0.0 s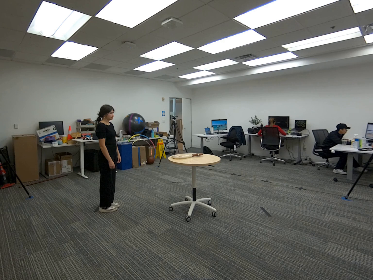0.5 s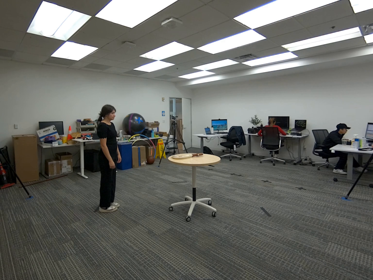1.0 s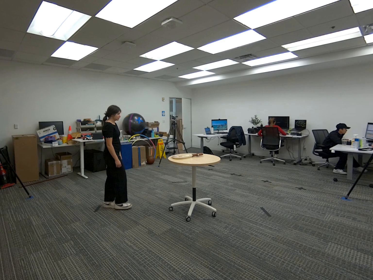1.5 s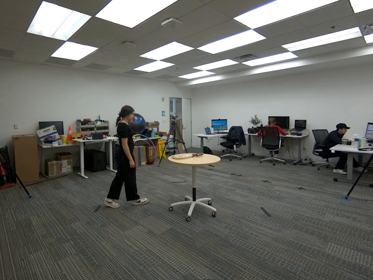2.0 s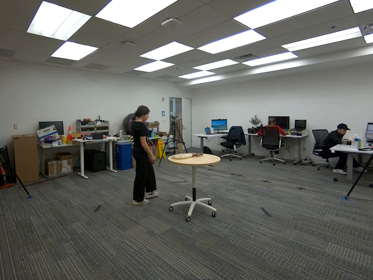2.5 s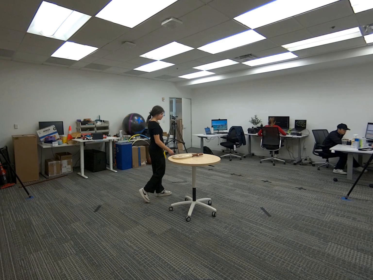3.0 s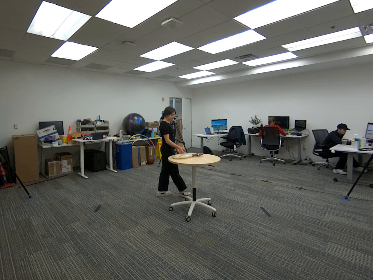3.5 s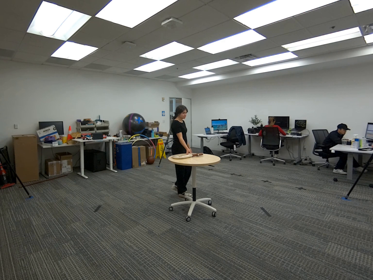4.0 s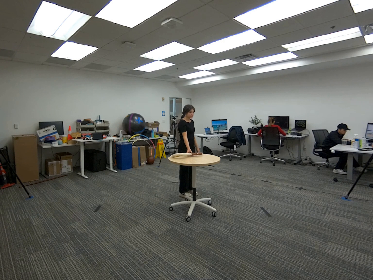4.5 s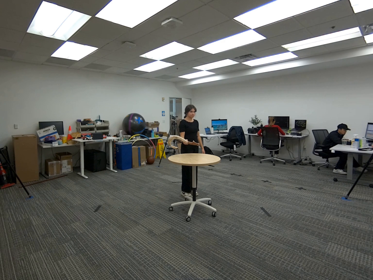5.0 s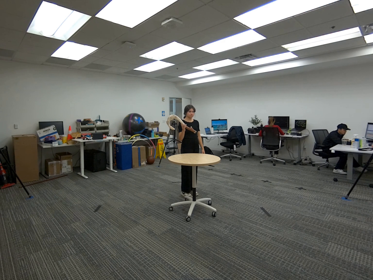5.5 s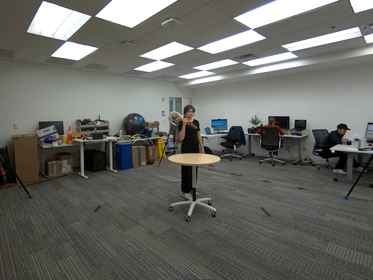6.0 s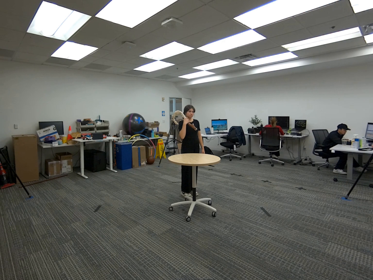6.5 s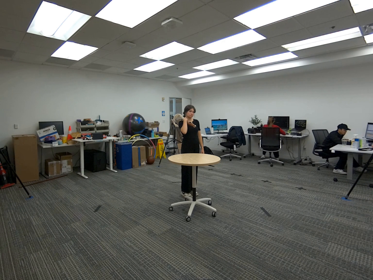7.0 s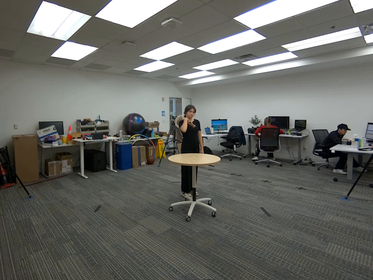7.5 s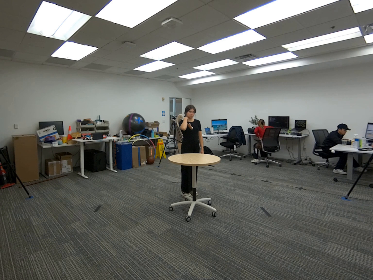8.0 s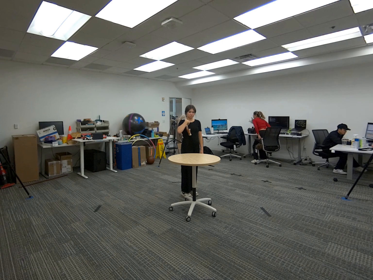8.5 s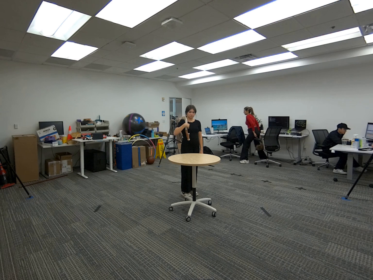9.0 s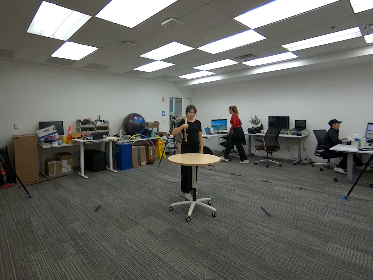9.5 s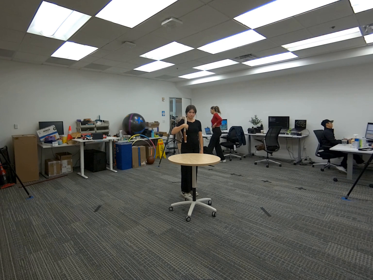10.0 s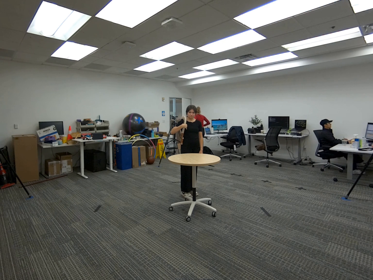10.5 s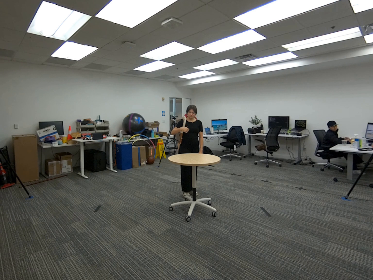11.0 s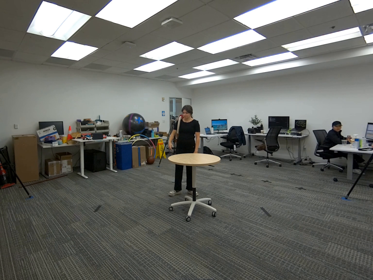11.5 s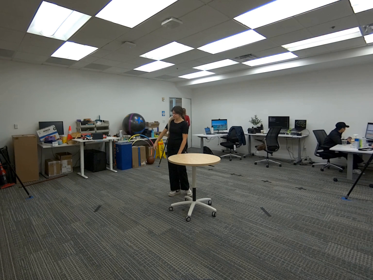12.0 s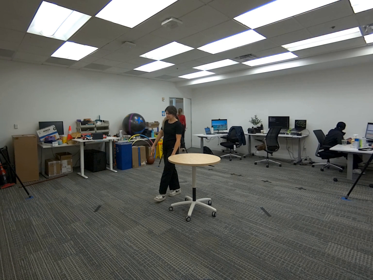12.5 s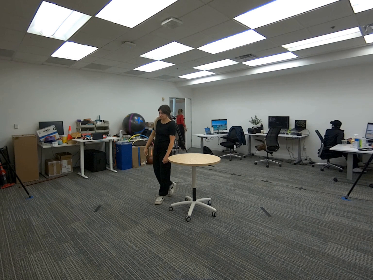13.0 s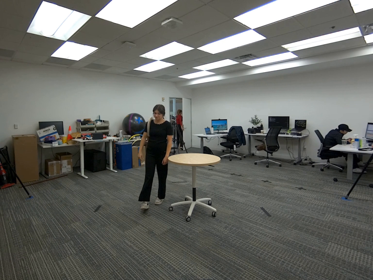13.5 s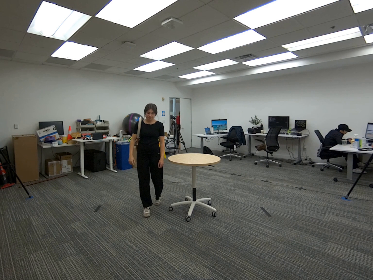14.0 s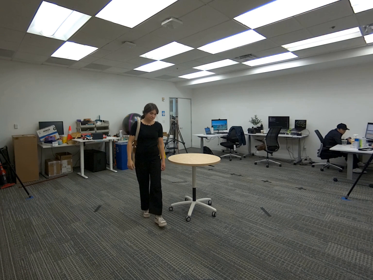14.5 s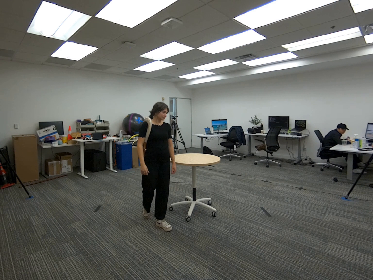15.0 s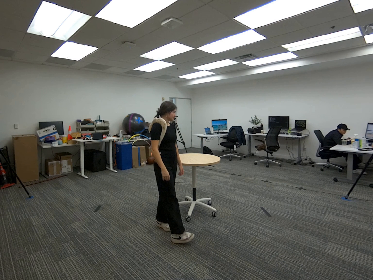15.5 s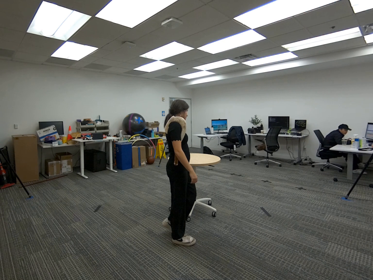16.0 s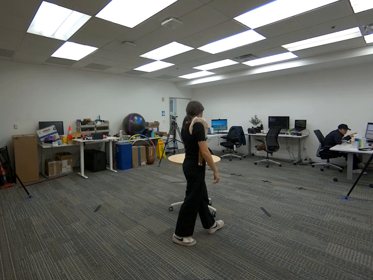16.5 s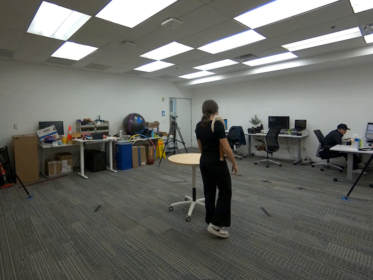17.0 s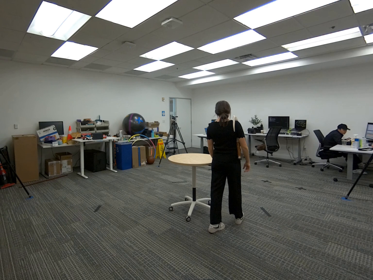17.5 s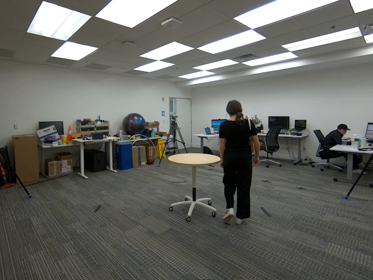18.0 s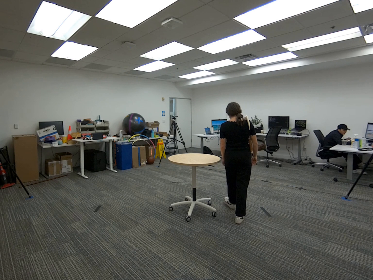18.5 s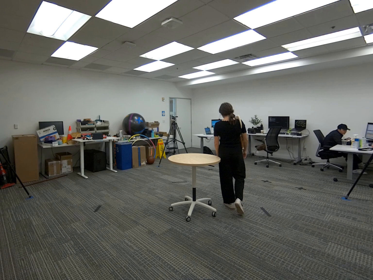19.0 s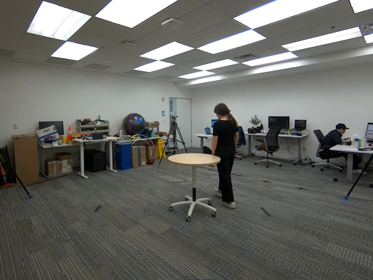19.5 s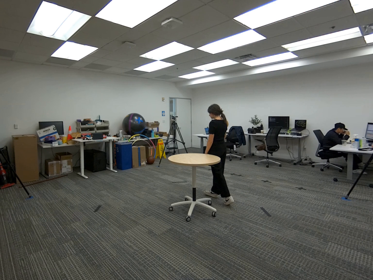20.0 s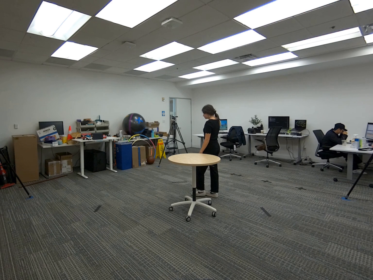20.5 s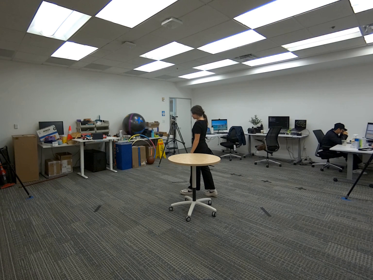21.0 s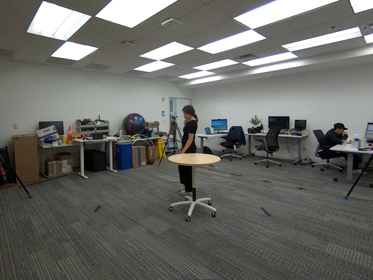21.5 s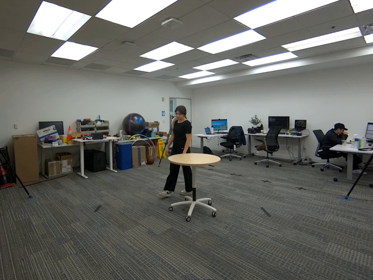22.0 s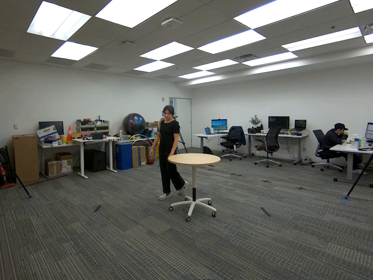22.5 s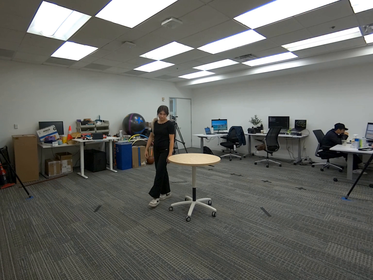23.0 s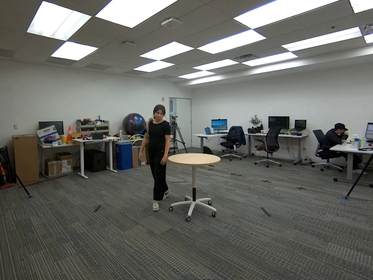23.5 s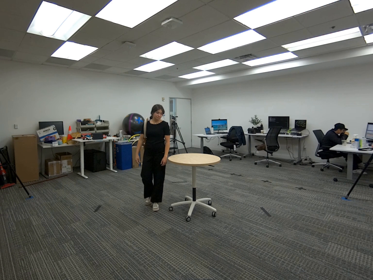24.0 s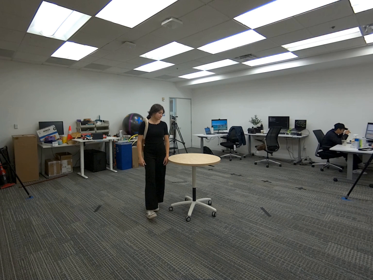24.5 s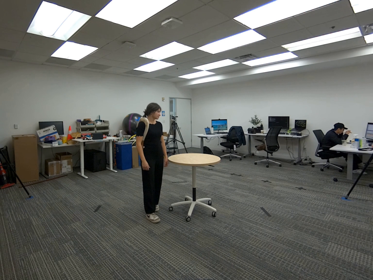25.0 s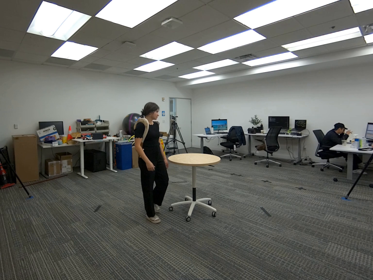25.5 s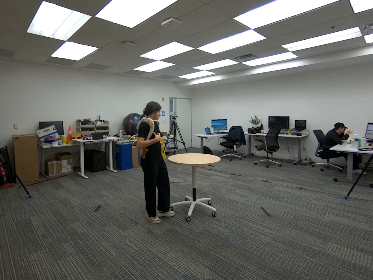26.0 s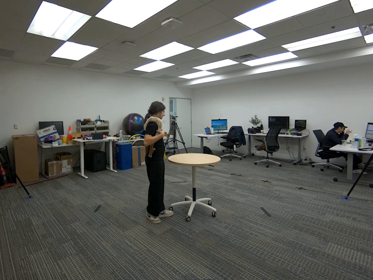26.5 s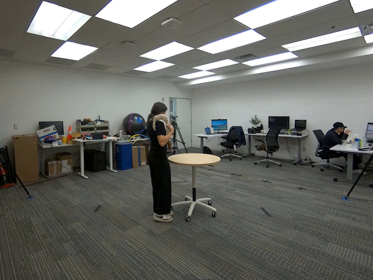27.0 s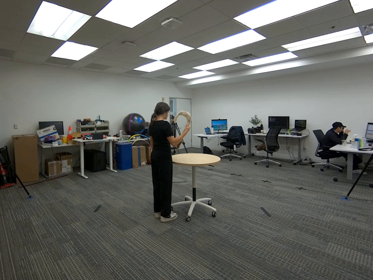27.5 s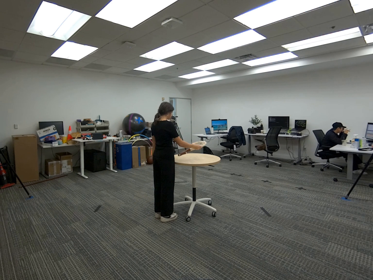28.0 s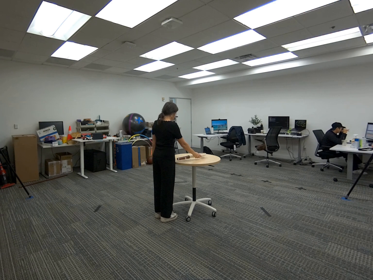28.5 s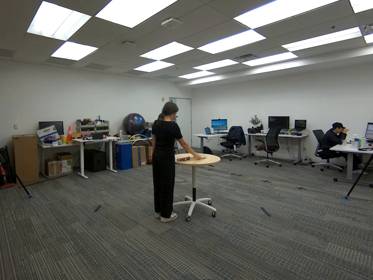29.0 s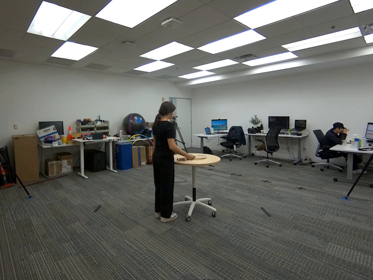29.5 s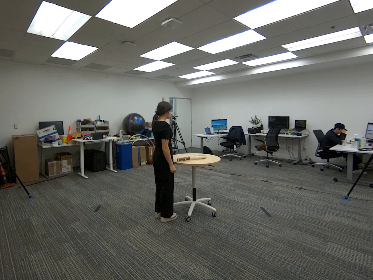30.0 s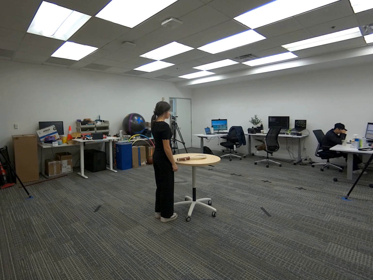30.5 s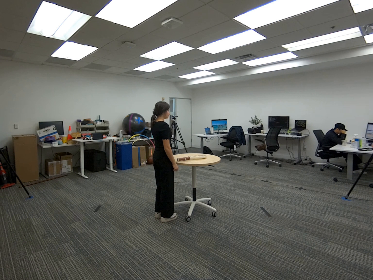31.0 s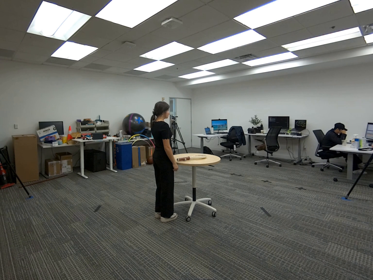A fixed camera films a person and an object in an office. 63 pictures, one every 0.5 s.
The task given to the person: Walk toward the round table where the Big Fish Hook is resting. Pick up the hook from the round table and position the curved section over your shoulder, allowing it to rest on your shoulder while you hold it with one hand. Walk around the round table one full lap. Remove the hook from your shoulder and place it on the table.
